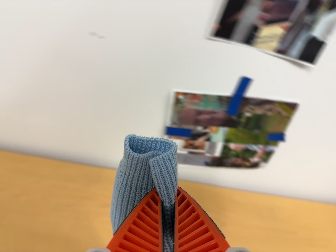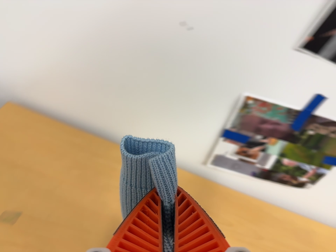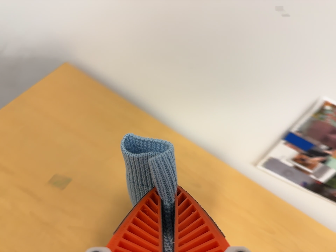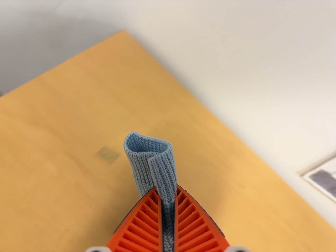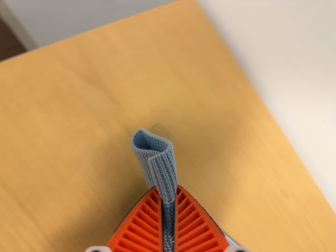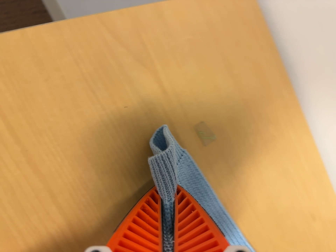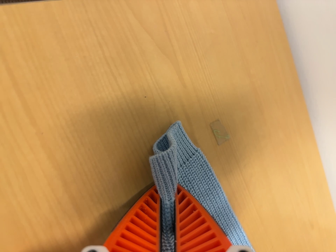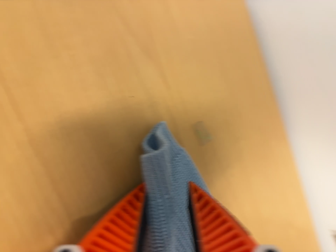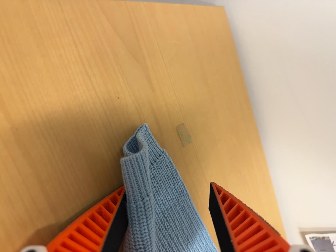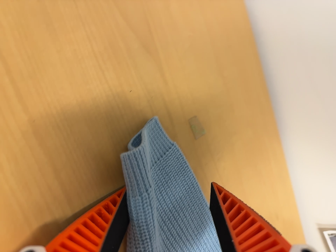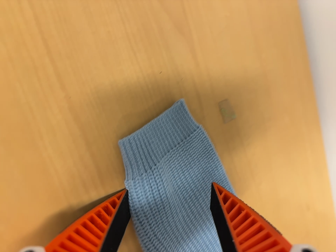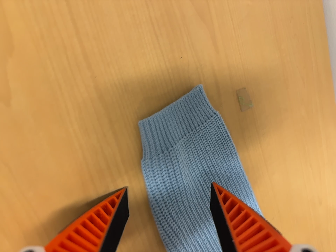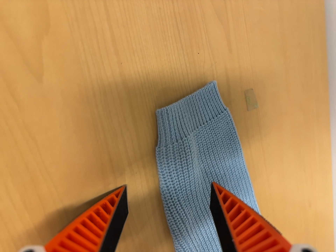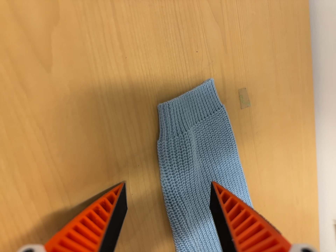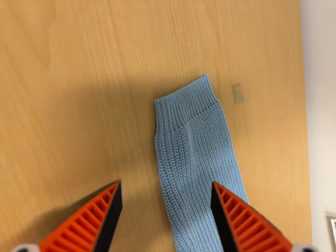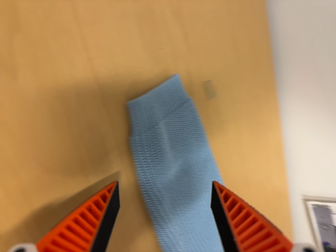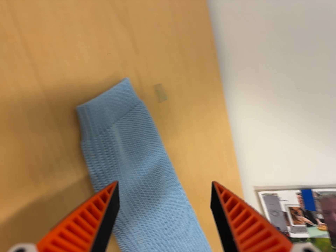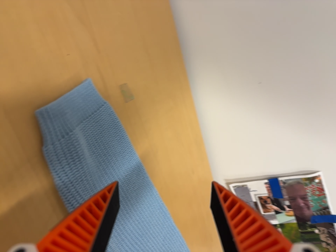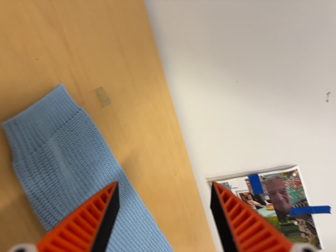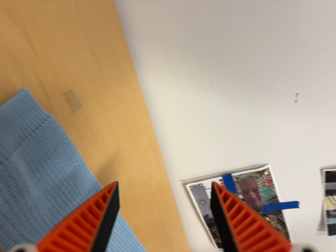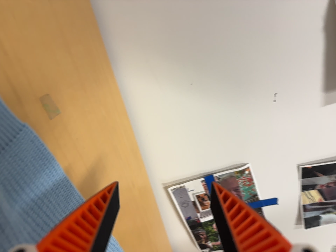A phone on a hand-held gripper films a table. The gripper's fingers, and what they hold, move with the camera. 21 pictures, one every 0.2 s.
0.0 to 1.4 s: The camera travels to its left and forward, about 40 cm, so close, fixed things drift to the right. Its aim tips toward the bottom of its view by about 10 degrees, and the scene shifts upward. It rolls about its line of sight by about 55 degrees, and the scene rotates clockwise.
1.4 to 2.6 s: The camera rolls about its line of sight by about 10 degrees, and the scene rotates clockwise.
2.6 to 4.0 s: The scene slides to the left, as the camera pans about 40 degrees to its right. It rolls about its line of sight by about 15 degrees, and the scene rotates counterclockwise.
The film runs backward here.
